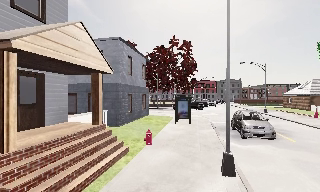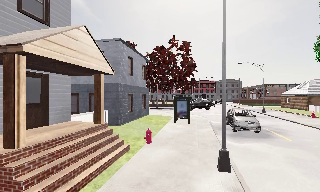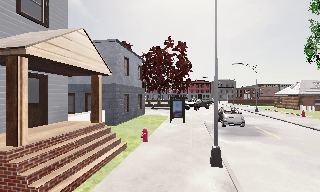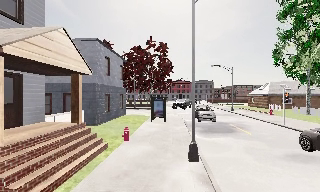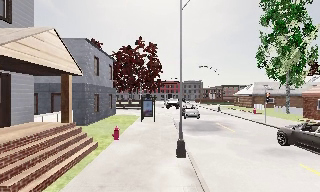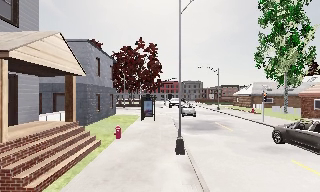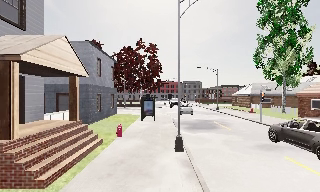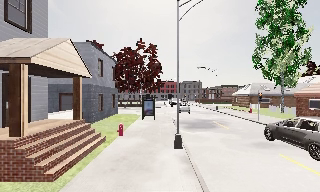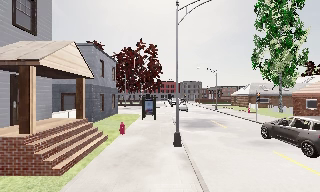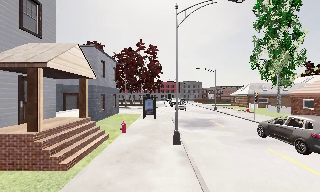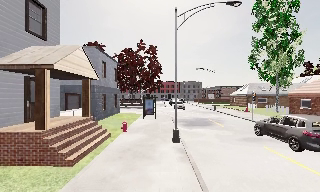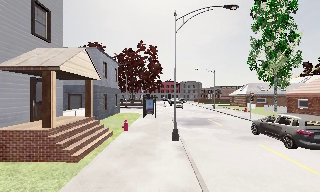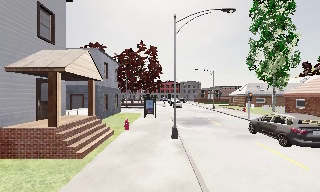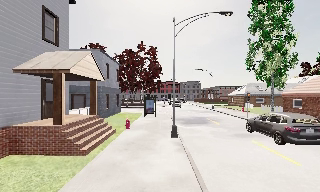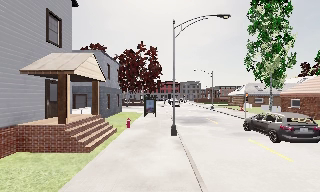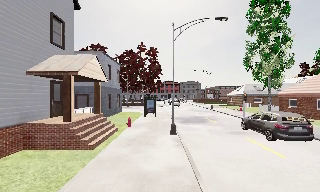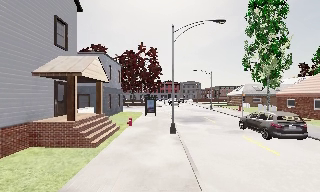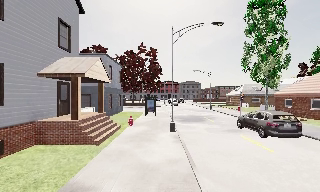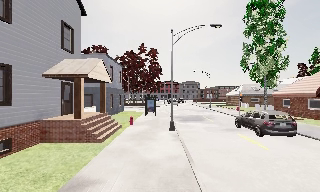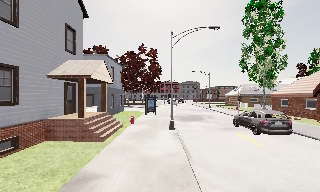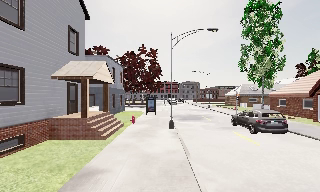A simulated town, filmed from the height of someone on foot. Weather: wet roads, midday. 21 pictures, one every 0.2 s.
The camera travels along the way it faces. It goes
backward.
0.0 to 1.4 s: The scene slides to the left, as the camera pans about 10 degrees to its right. It travels backward, about 2.5 m, so what stands in front gets smaller.
1.4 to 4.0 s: The camera travels backward, about 4.5 m, so what stands in front gets smaller.
The film runs backward here.
